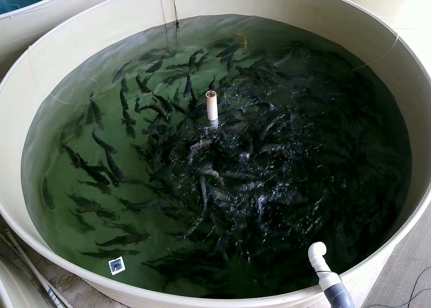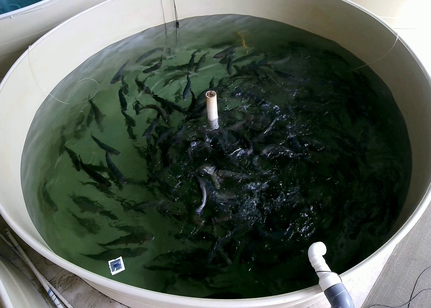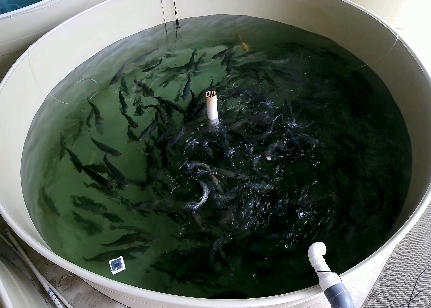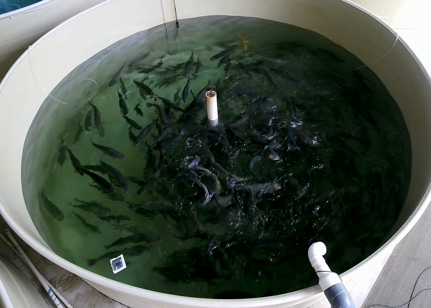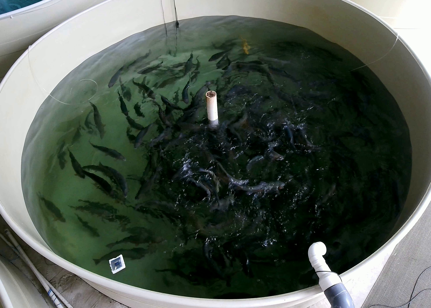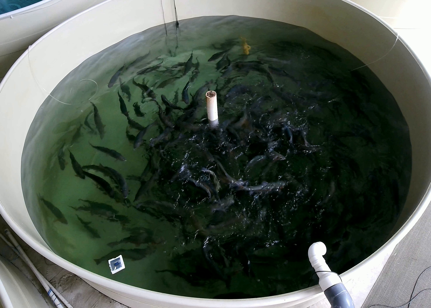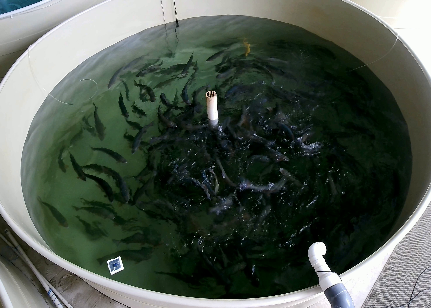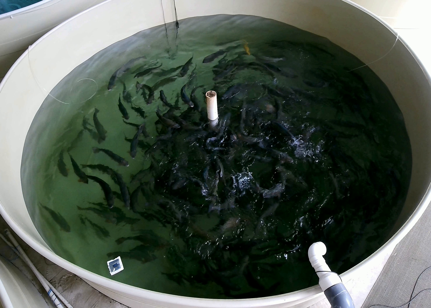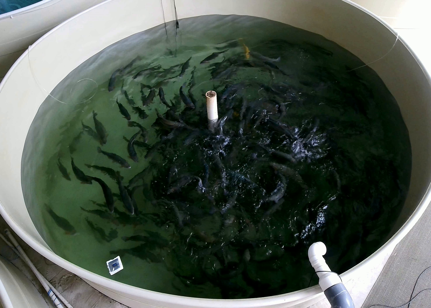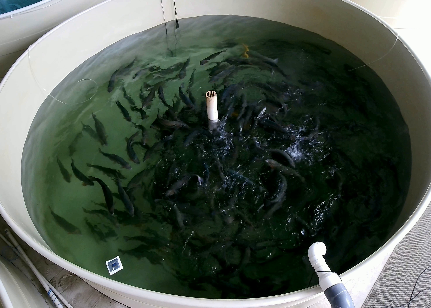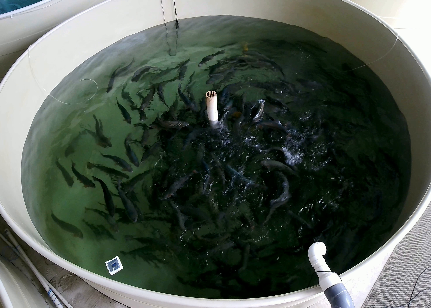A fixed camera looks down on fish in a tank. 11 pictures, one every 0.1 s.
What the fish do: Weak feeding.
